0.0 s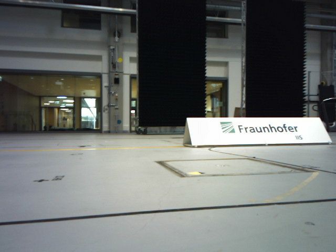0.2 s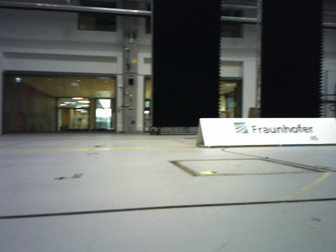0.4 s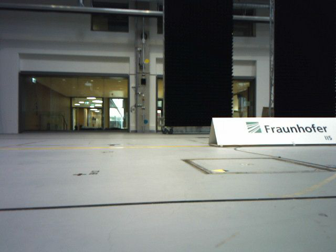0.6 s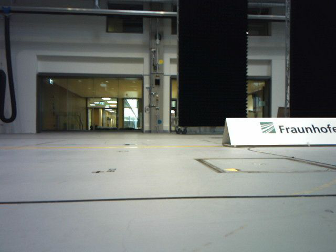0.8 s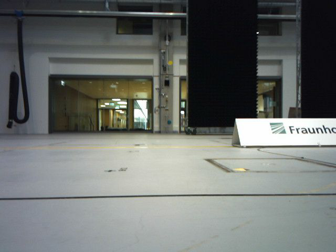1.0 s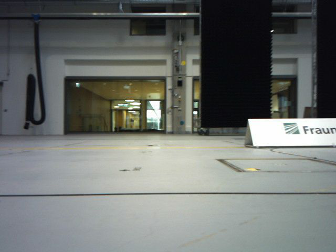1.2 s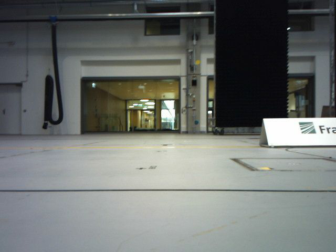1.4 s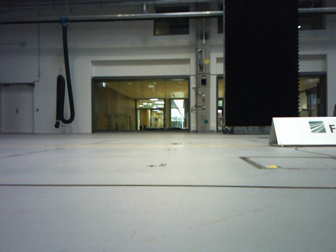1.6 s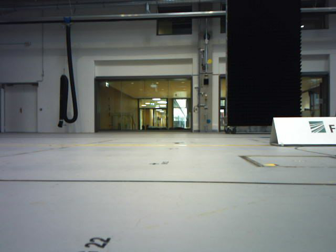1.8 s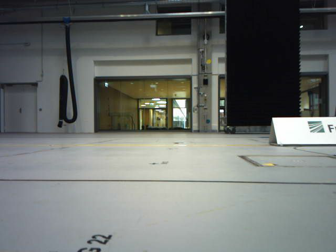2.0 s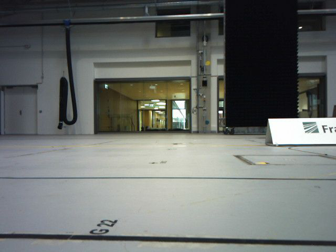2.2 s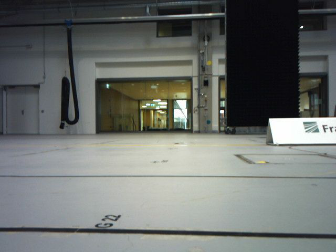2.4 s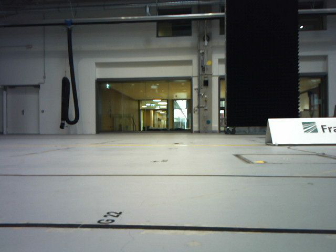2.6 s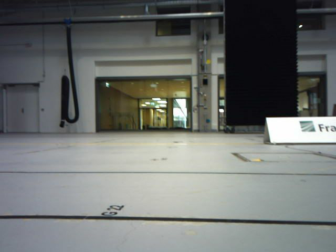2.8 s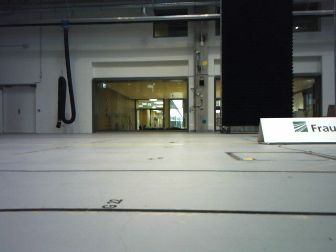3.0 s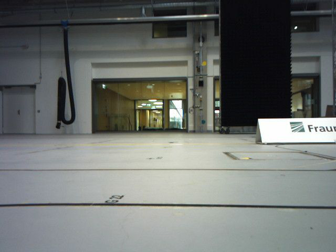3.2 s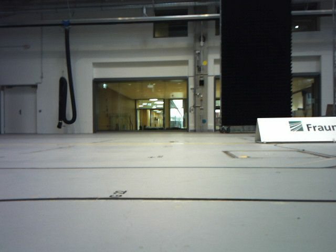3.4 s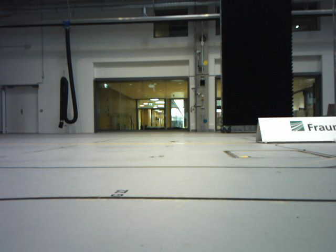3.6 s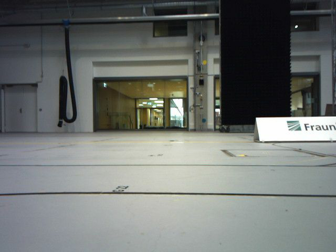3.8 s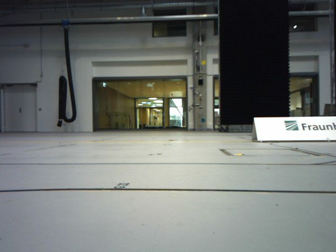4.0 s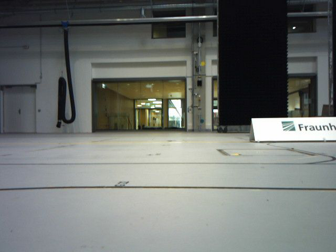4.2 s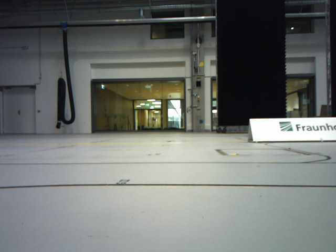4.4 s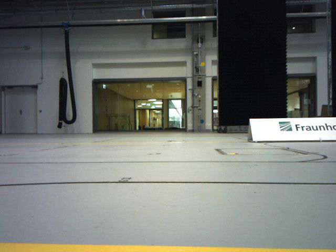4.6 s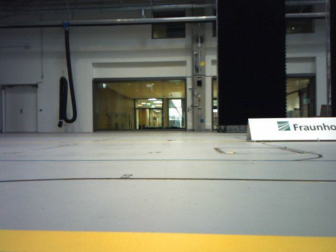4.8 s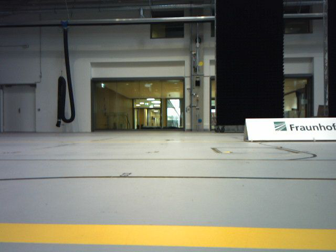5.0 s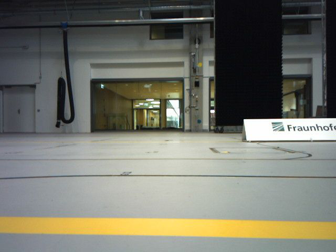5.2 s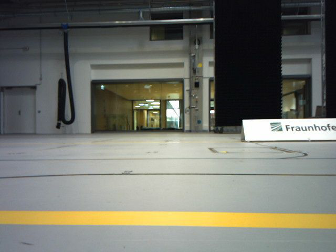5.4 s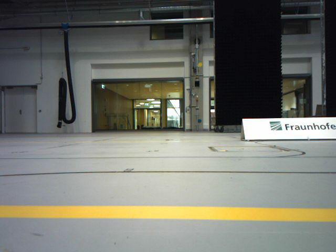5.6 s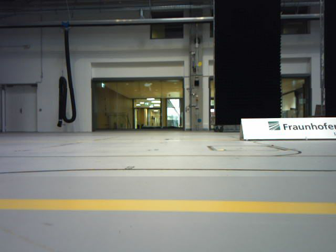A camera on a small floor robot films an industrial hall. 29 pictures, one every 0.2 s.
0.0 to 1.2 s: The camera pans to its left, which is counterclockwise from overhead, by about 15 degrees. It travels backward, about 0.2 m, so what stands in front gets smaller.
1.2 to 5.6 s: The camera travels backward, about 0.9 m, so what stands in front gets smaller.
The film runs backward here.
